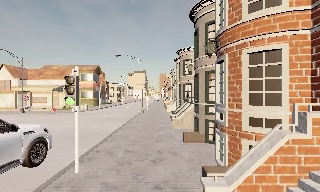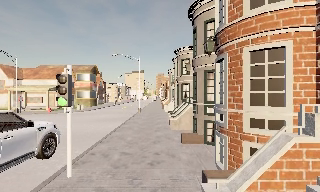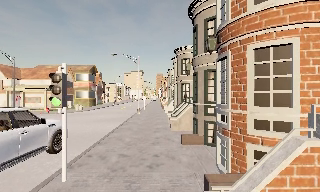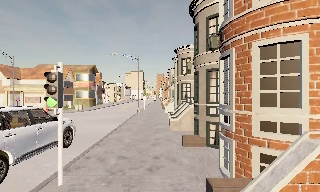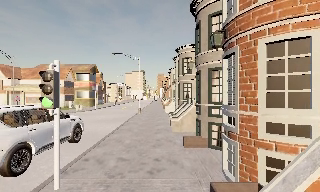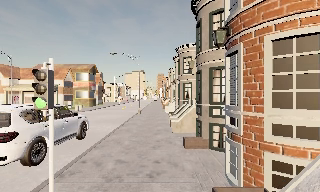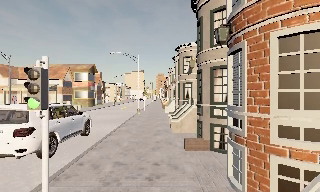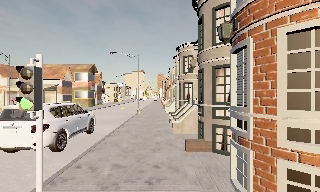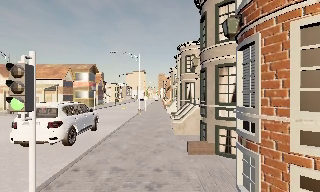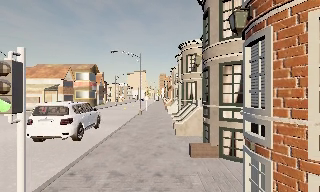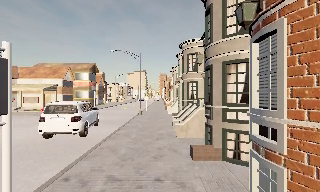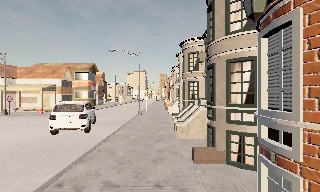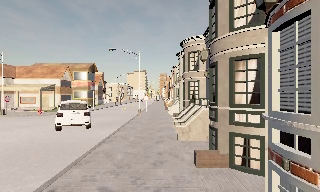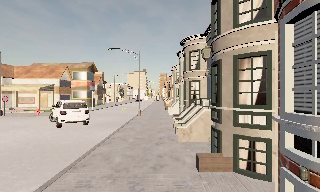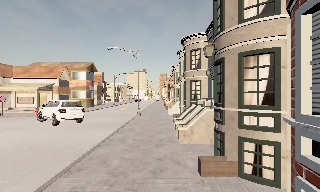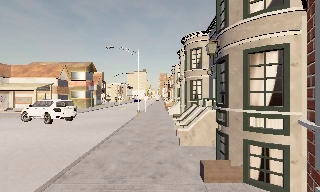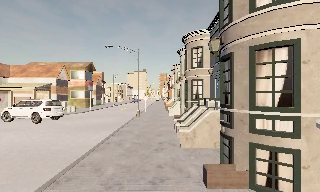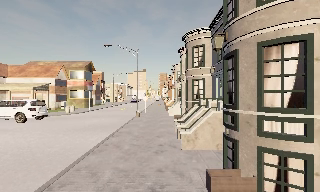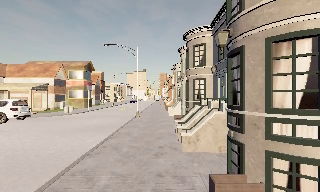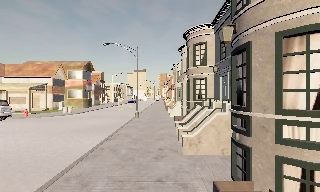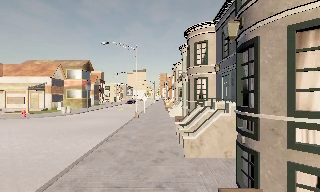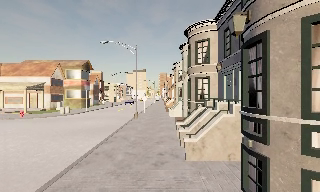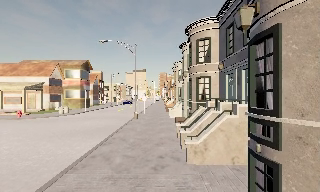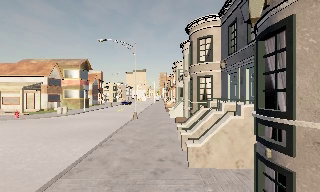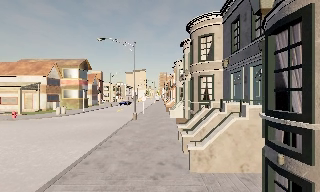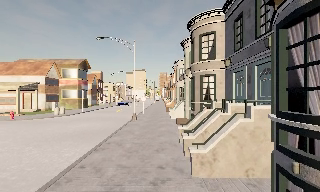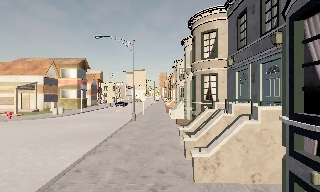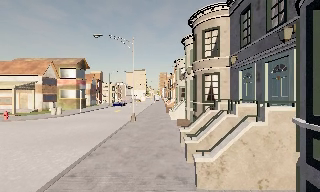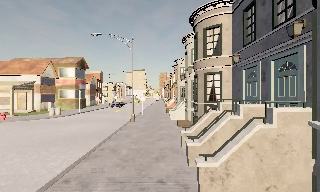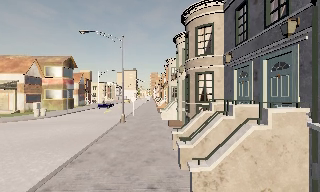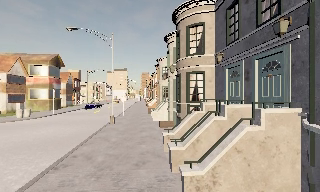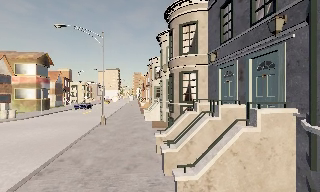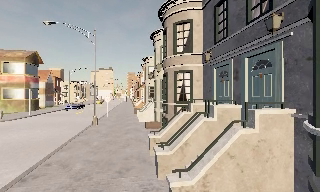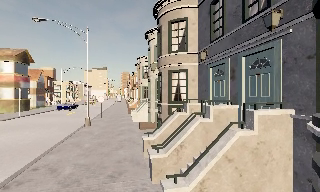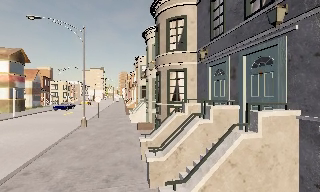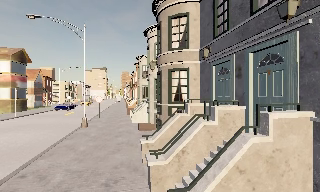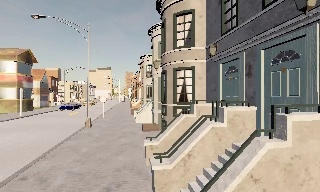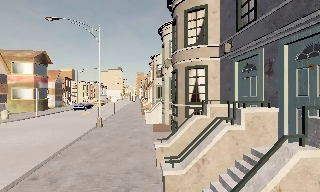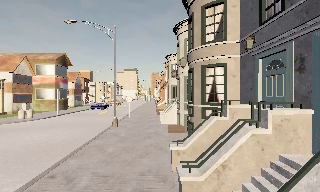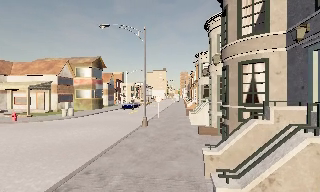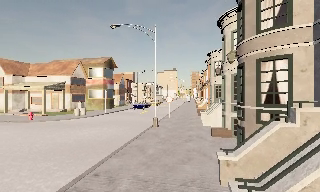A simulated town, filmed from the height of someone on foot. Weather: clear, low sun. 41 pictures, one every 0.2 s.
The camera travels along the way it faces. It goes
forward.
0.0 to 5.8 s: The camera travels forward, about 8 m, so what stands in front looms larger.
5.8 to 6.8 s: The camera swings to its right by about 10 degrees, and the scene slides to the left. It travels forward, about 1 m, so what stands in front looms larger.
6.8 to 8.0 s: The camera swings to its left by about 25 degrees, and the scene slides to the right. It travels forward, about 1.5 m, so what stands in front looms larger.
The film runs forward here.
